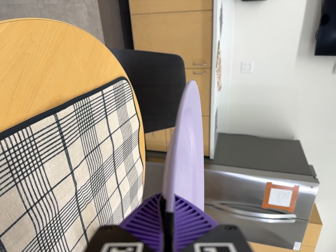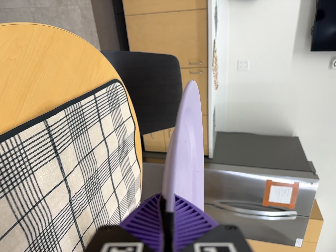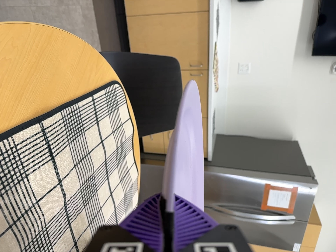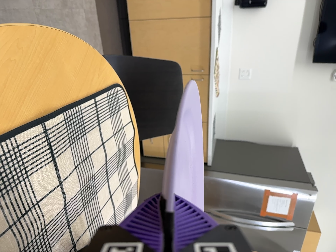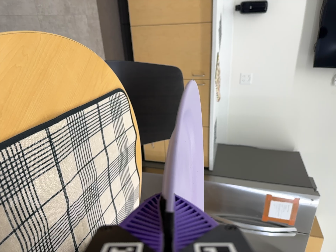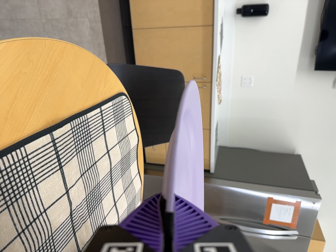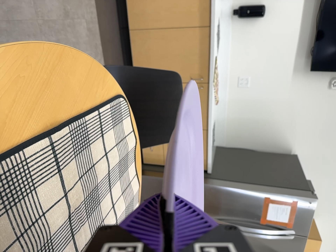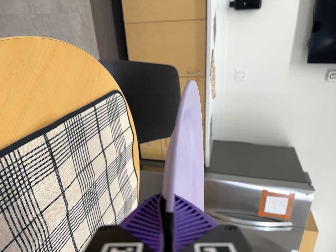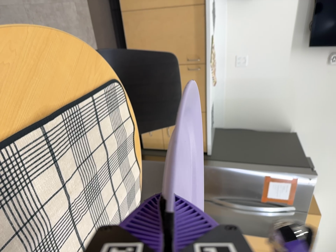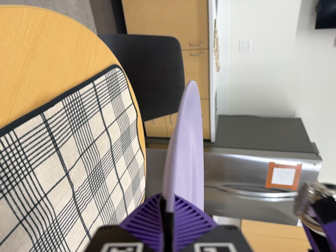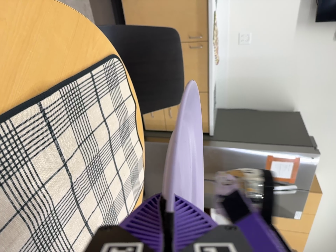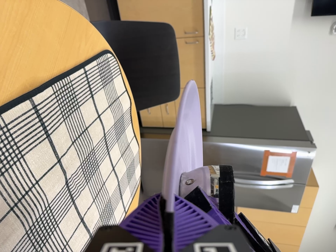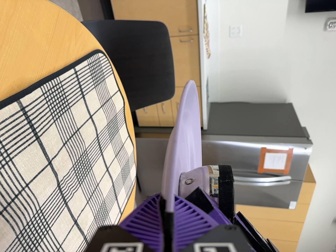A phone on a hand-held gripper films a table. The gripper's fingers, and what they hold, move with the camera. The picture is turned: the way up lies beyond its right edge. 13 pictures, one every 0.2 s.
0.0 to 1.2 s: The camera shifts only a little, or ends up much as it began.
1.2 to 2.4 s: The camera travels forward, about 5 cm, so what stands in front looms larger. Its aim tips toward the bottom of its view by about 10 degrees, and the scene shifts upward.
The film runs backward here.
